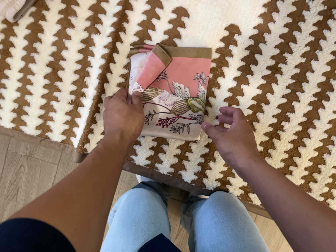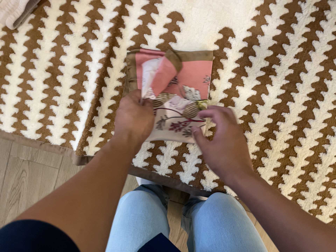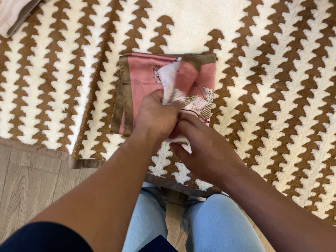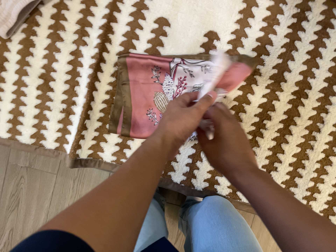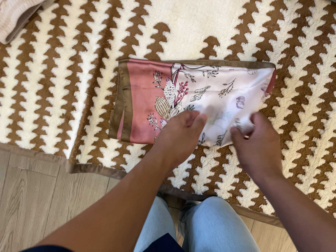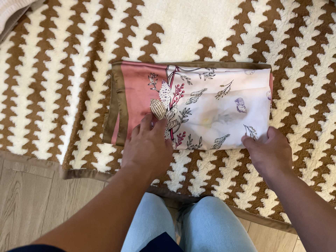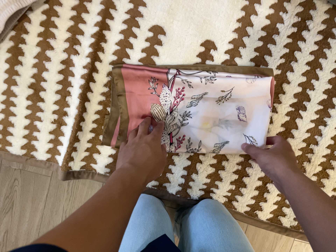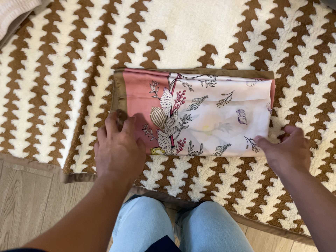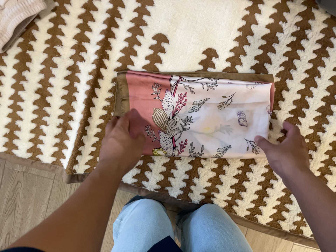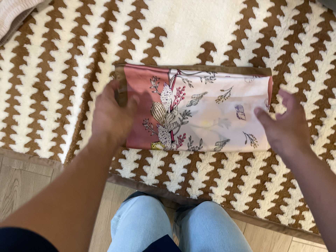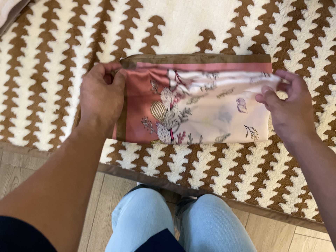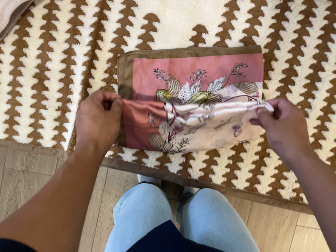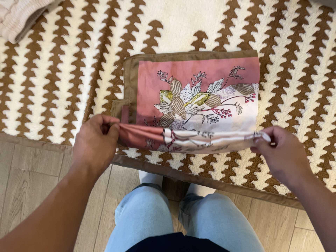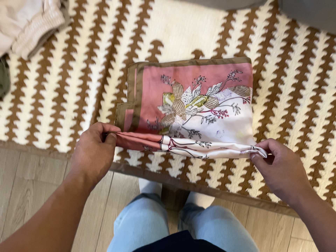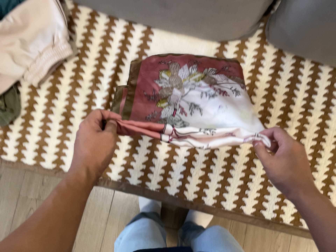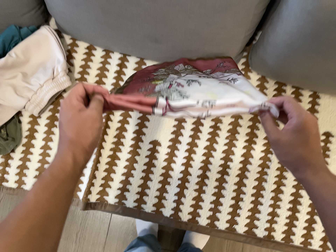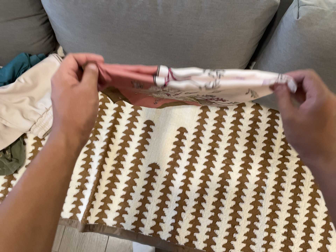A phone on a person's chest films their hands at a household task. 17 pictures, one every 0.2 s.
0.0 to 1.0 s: The camera shifts only a little, or ends up much as it began.
1.0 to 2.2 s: The camera travels toward the bottom of its view, about 6 cm, so close, fixed things drift upward.
2.2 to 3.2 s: The camera travels backward, about 22 cm, so what stands in front gets smaller. Its aim tips toward the top of its view by about 20 degrees, and the scene shifts downward.
The film runs backward here.
